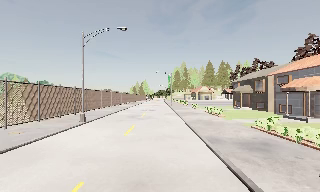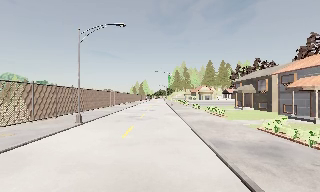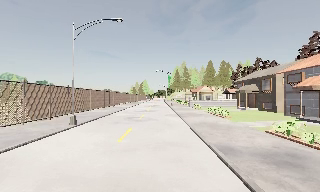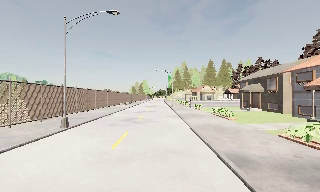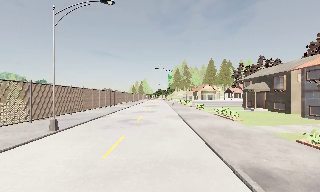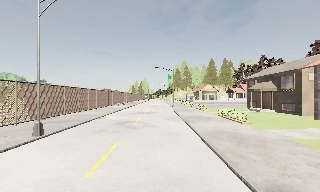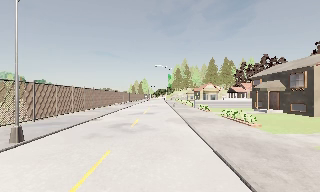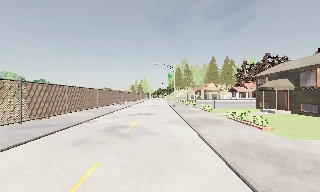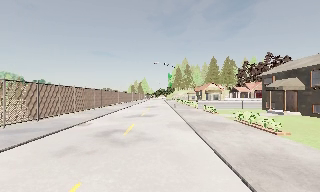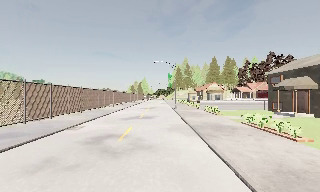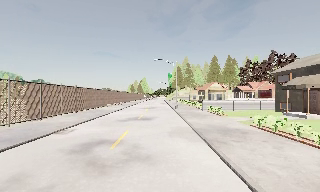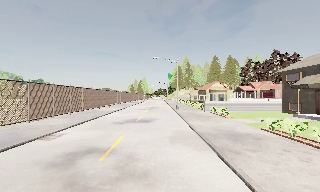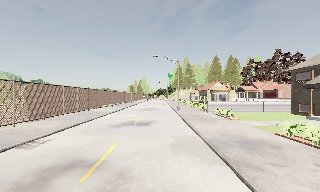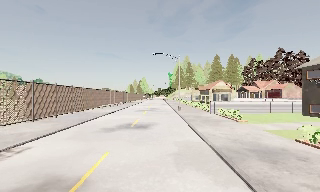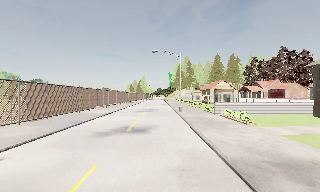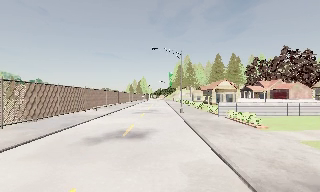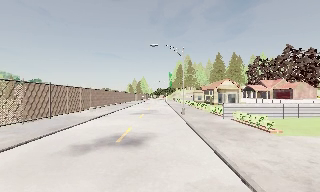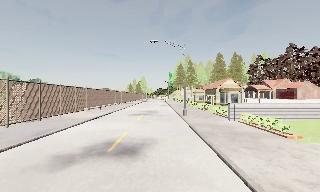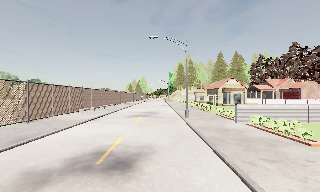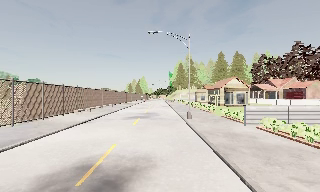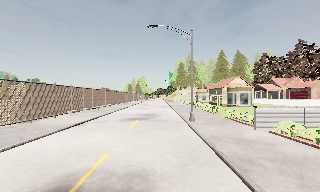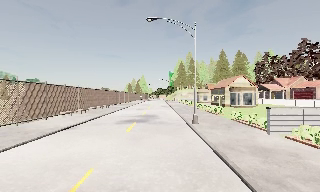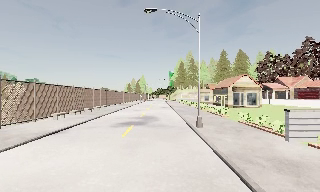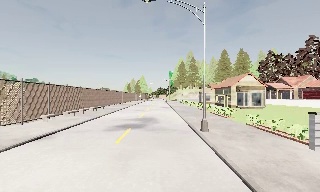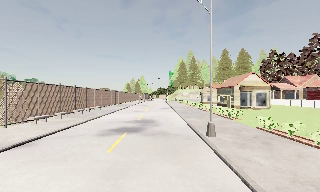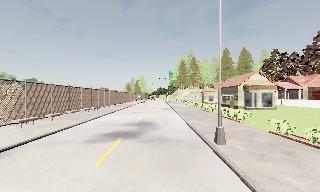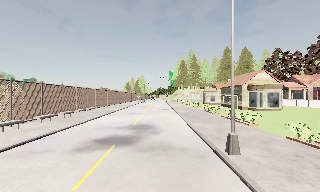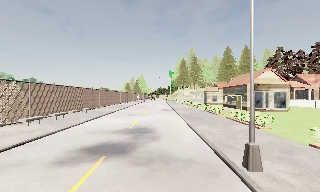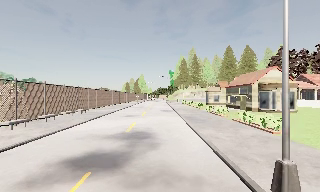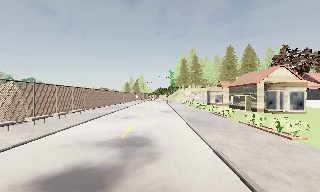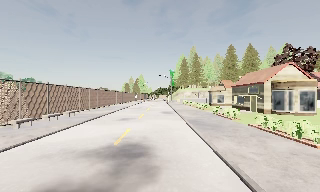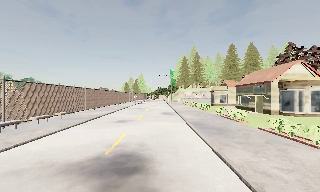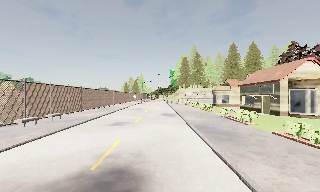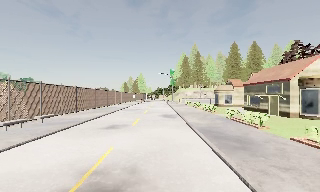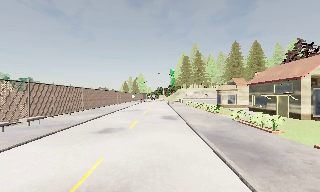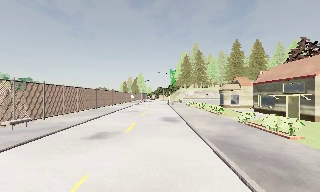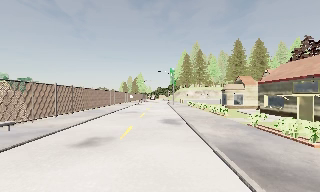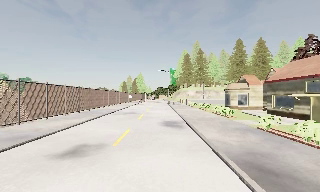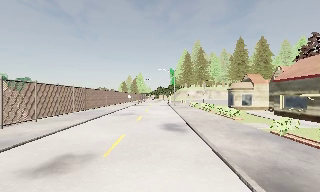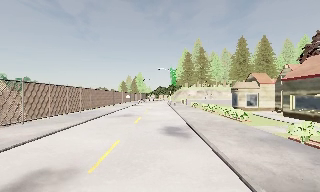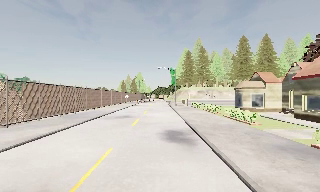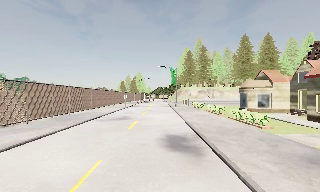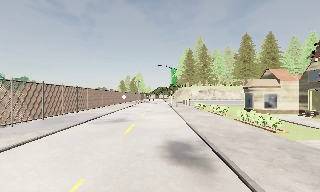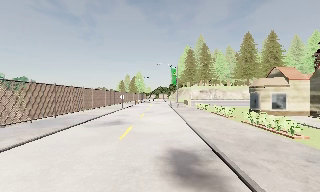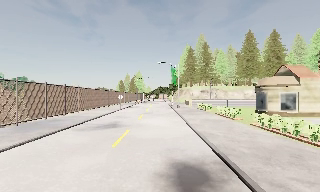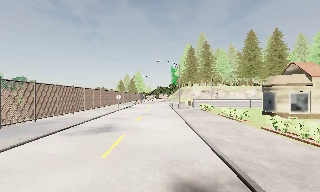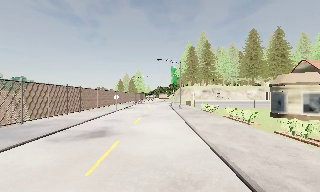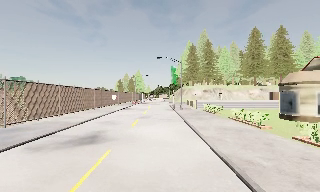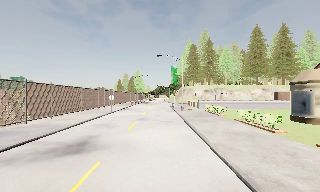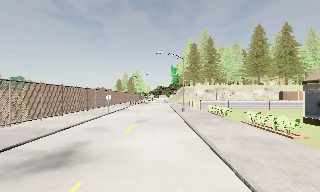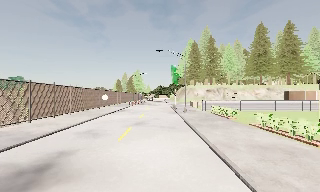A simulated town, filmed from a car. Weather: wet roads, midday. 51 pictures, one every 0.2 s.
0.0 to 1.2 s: The camera travels forward, about 6 m, so what stands in front looms larger. It gains speed.
1.2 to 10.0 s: The camera travels forward, about 55 m, so what stands in front looms larger.
The film runs forward here.
